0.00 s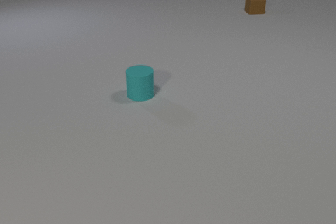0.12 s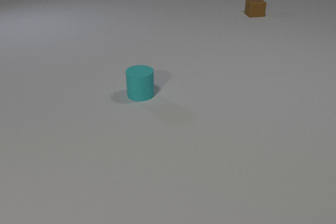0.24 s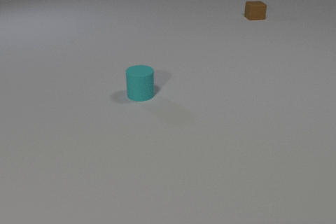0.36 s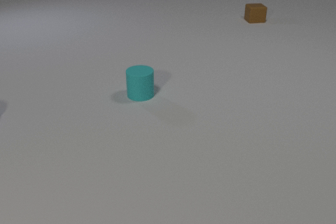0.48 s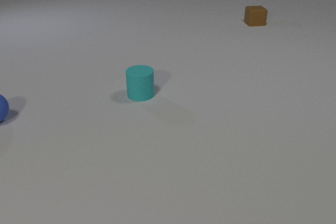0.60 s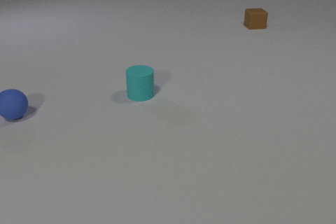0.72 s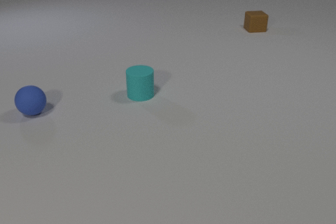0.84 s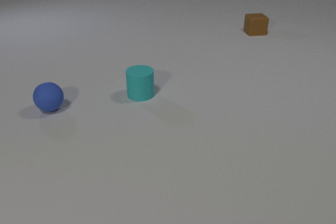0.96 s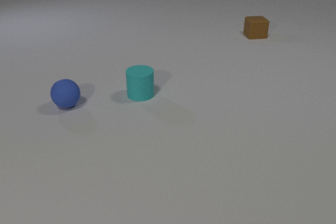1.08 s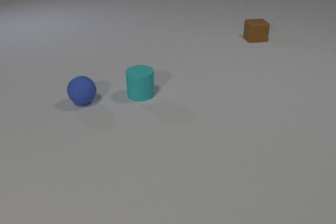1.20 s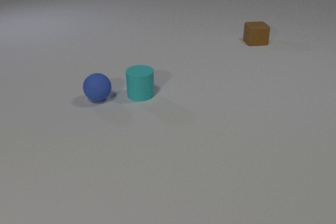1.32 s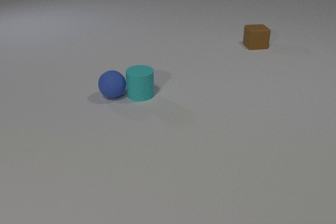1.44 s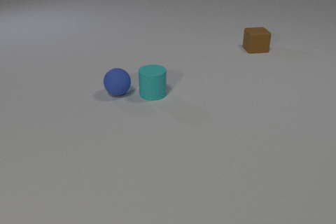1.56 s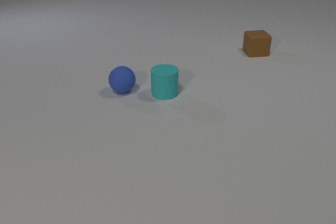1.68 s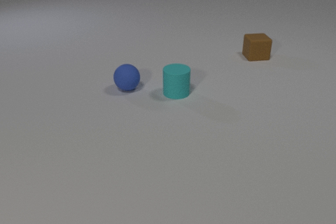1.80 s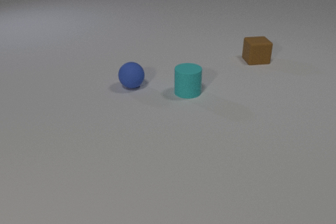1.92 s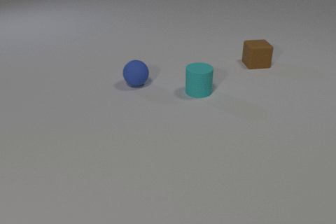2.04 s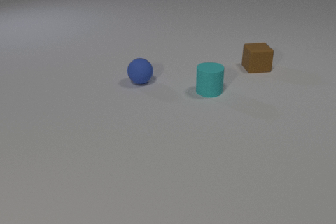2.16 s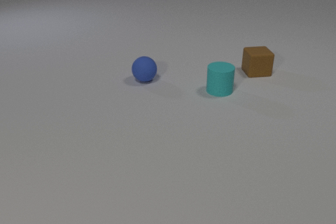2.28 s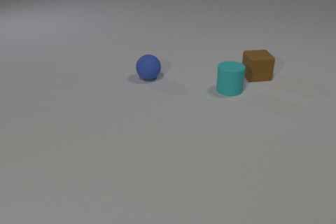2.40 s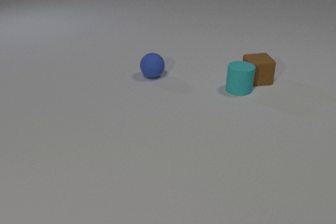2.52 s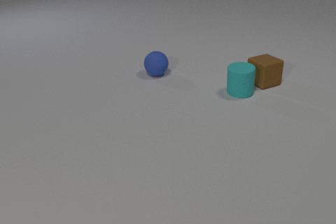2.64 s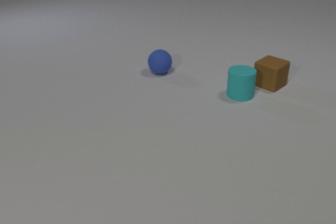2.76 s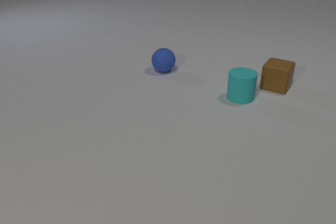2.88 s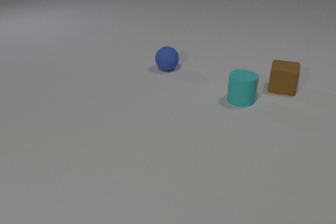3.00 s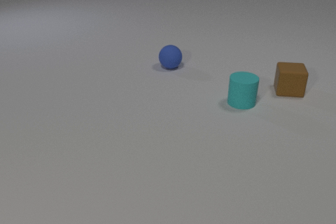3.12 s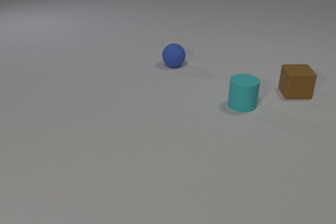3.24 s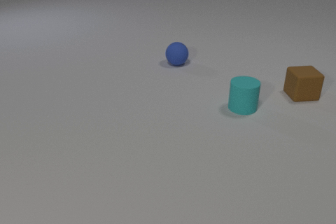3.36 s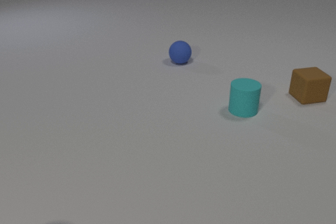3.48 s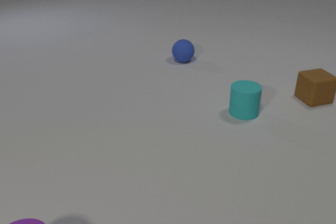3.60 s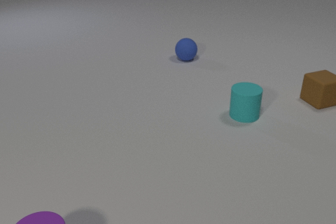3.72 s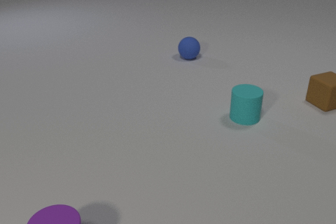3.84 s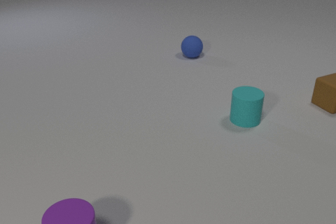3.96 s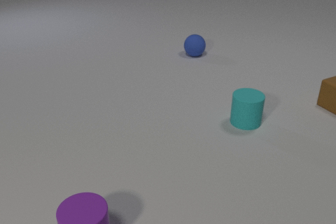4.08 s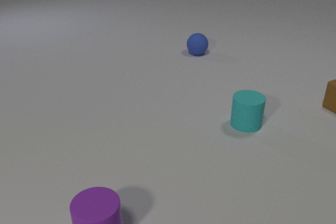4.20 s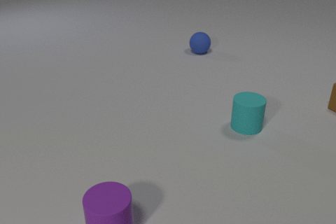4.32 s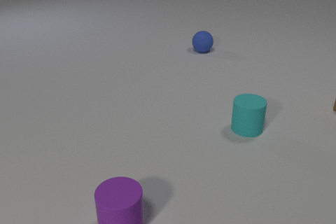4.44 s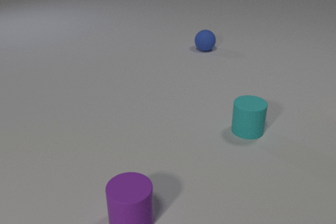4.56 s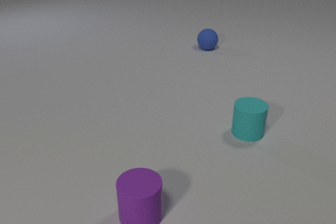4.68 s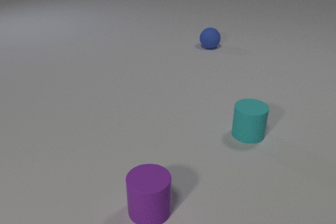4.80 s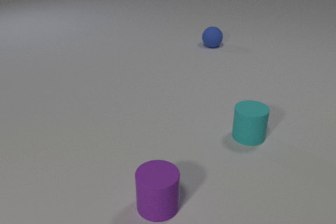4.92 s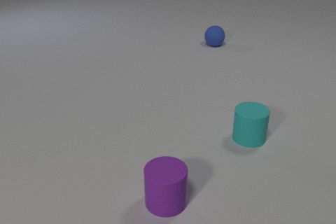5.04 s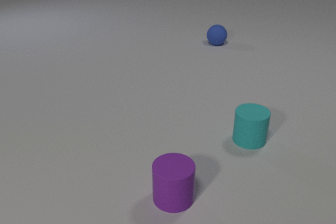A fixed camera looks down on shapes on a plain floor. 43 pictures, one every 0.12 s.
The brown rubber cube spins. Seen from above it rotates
counterclockwise.
The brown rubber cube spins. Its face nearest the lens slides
to the right.
0.00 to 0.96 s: The blue rubber sphere comes in at the left edge, rolls to the right. The brown rubber cube slides toward the camera.
0.96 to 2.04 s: The blue rubber sphere rolls to the right and away from the camera. The cyan rubber cylinder slides to the right. The brown rubber cube slides toward the camera. The blue rubber sphere and the cyan rubber cylinder collide.
2.04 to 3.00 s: The blue rubber sphere rolls away from the camera and to the right. The cyan rubber cylinder slides to the right and toward the camera. The brown rubber cube slides toward the camera and to the right, spins so that its near face slides to the right, counterclockwise seen from above. The cyan rubber cylinder and the brown rubber cube collide.
3.00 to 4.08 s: The blue rubber sphere rolls away from the camera and to the right. The cyan rubber cylinder slides toward the camera. The brown rubber cube slides to the right, spins counterclockwise seen from above by about 30 degrees, its near face sliding to the right. The purple rubber cylinder comes in at the bottom edge, slides to the right.
4.08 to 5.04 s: The blue rubber sphere rolls away from the camera and to the right. The cyan rubber cylinder slides toward the camera. The brown rubber cube slides to the right, leaves at the right edge. The purple rubber cylinder slides to the right and away from the camera.
What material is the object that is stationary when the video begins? rubber.
What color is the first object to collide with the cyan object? blue.
What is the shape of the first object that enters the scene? sphere.
